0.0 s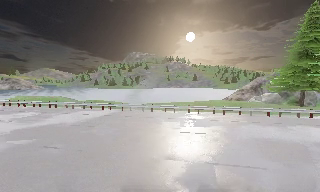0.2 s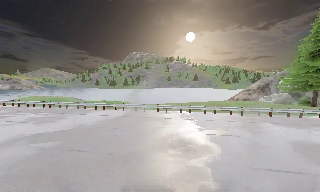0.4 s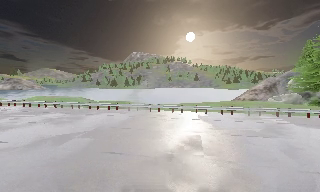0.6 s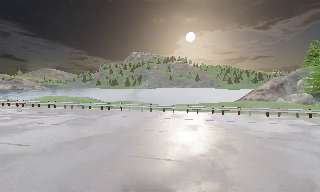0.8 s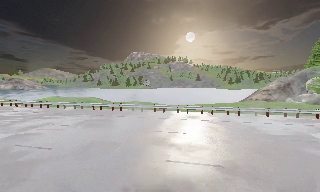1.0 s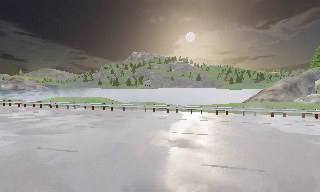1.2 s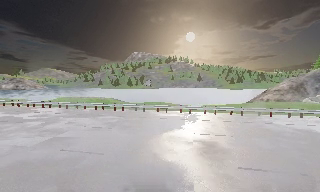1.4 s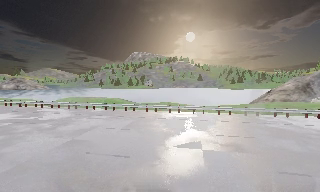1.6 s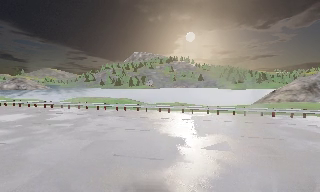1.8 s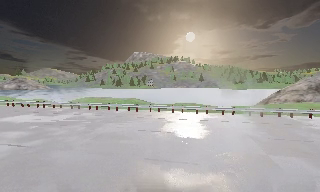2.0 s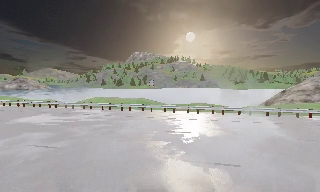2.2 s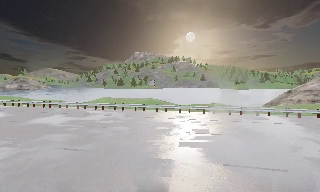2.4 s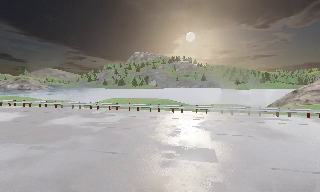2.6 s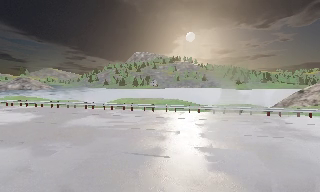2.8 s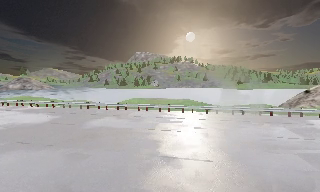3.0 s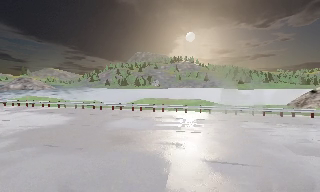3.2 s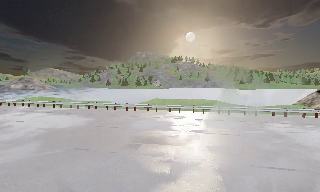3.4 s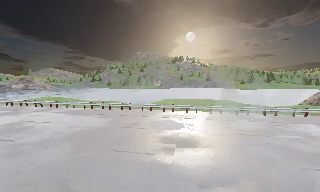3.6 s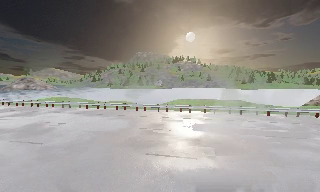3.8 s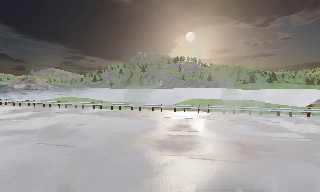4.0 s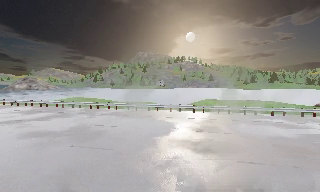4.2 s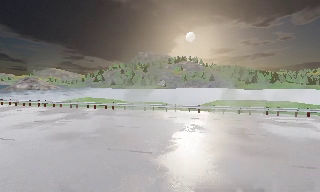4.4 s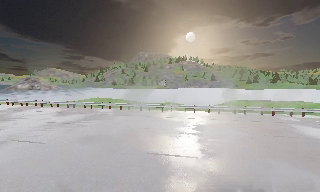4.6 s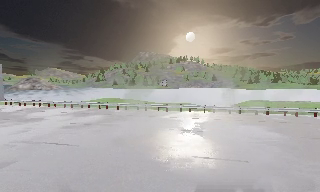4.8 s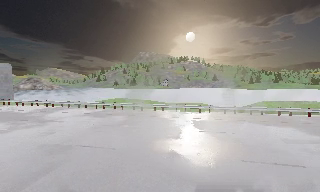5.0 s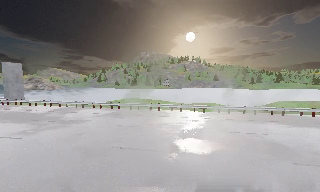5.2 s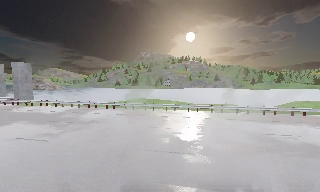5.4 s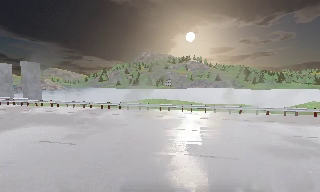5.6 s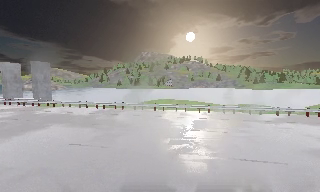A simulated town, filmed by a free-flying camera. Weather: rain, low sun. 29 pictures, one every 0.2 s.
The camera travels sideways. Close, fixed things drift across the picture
to the right.
0.0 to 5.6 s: The camera travels to its left, about 45 m, so close, fixed things drift to the right.
The film runs forward here.
